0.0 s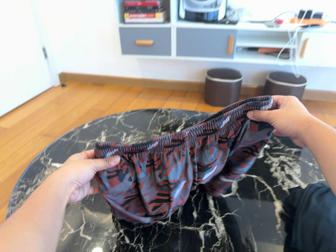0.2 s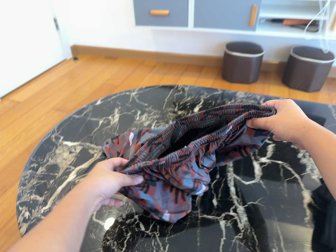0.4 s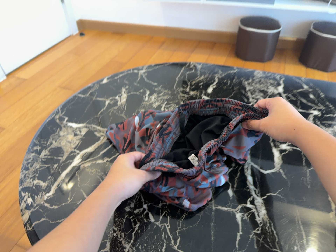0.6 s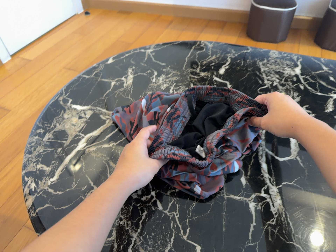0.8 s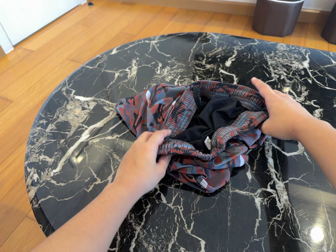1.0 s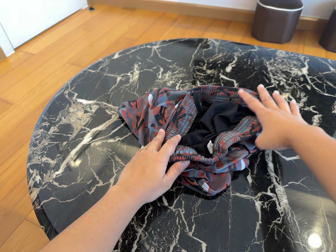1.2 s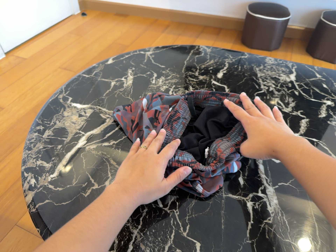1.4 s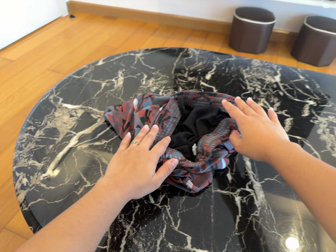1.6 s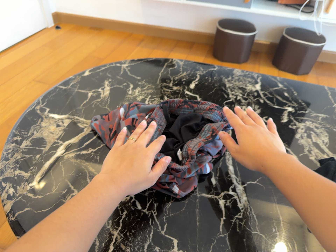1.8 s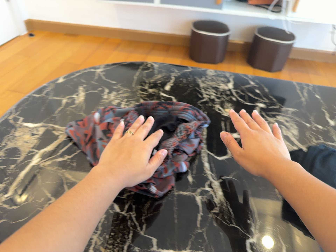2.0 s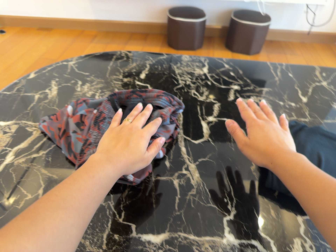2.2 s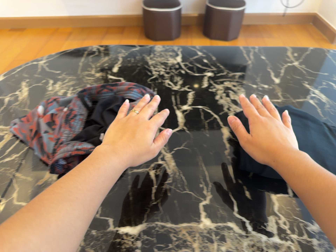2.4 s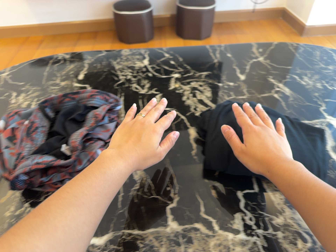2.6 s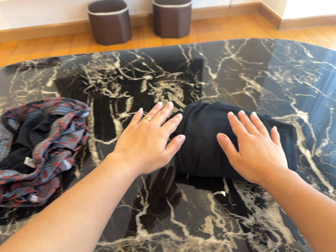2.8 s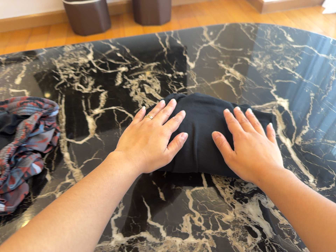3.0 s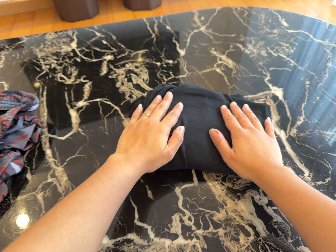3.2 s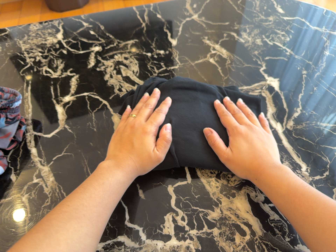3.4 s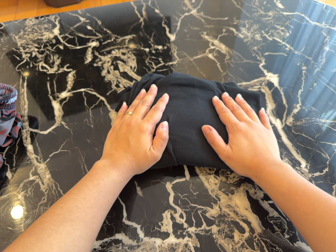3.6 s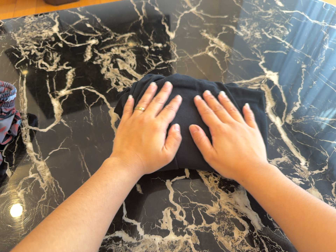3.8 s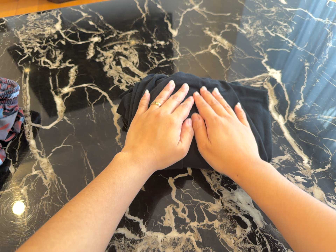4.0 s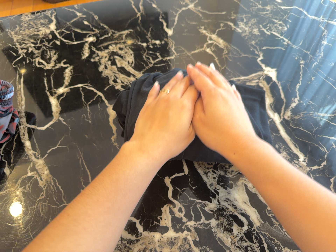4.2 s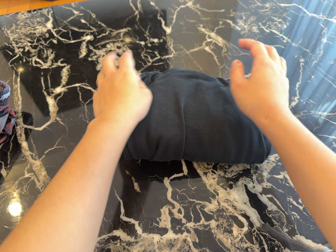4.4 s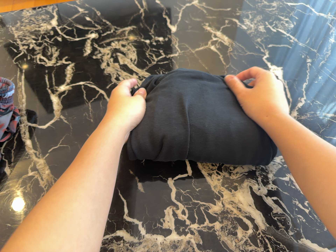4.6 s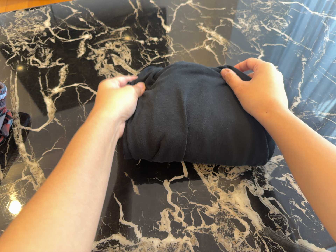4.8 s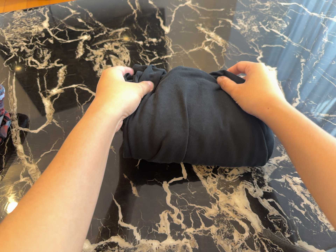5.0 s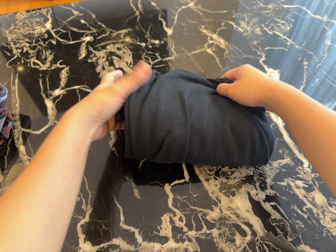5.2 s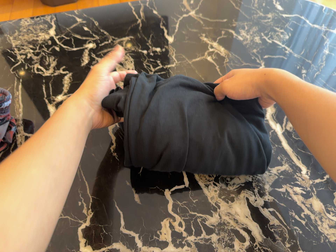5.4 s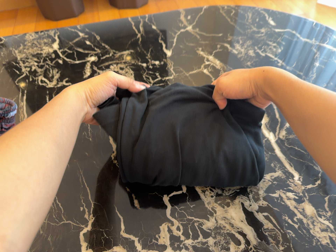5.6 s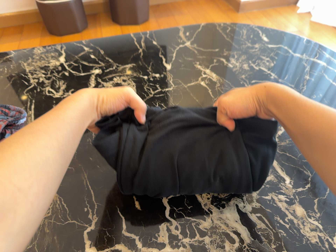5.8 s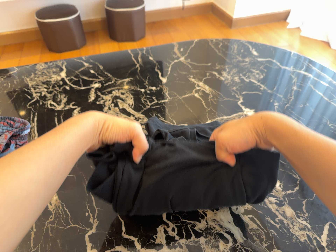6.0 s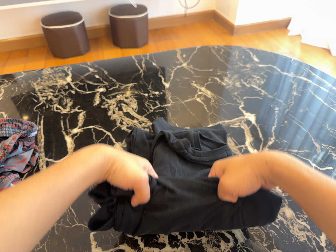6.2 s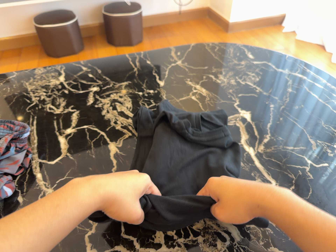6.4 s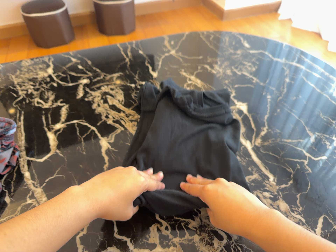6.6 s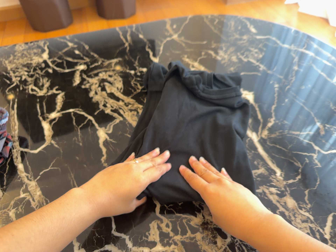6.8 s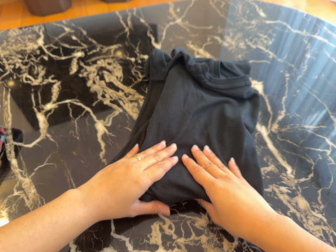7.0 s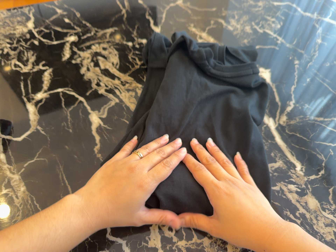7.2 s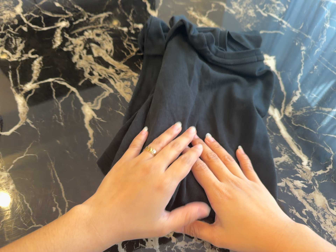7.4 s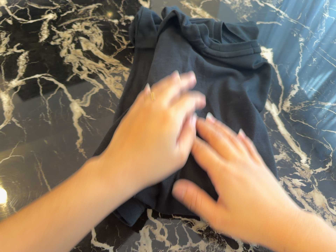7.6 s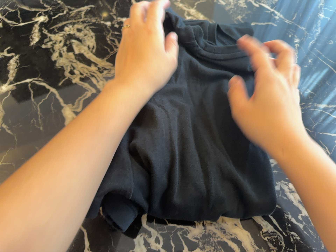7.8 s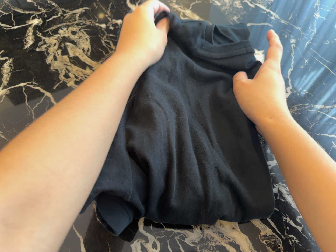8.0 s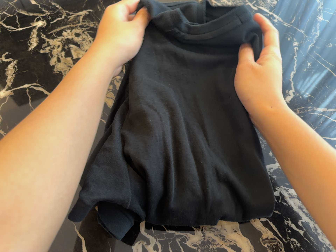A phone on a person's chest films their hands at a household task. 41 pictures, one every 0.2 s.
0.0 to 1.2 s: The camera travels forward, about 14 cm, so what stands in front looms larger. Its aim tips toward the bottom of its view by about 15 degrees, and the scene shifts upward.
1.2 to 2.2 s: The camera pans to its right by about 15 degrees. It travels to its right, about 9 cm, so close, fixed things drift to the left. It rolls about its line of sight by about 15 degrees, and the scene rotates counterclockwise.
2.2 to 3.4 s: The camera swings to its right by about 10 degrees, and the scene slides to the left. It travels to its right and forward, about 16 cm, so close, fixed things drift to the left. Its aim tips toward the bottom of its view by about 10 degrees. It rolls about its line of sight by about 15 degrees, and the scene rotates counterclockwise.
3.4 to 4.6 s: The camera shifts only a little, or ends up much as it began.
4.6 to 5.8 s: The camera travels backward, about 9 cm, so what stands in front gets smaller. Its aim tips toward the top of its view by about 10 degrees, and the scene shifts downward.
5.8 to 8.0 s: The camera travels forward and toward the top of its view, about 16 cm, so what stands in front looms larger. Its aim tips toward the bottom of its view by about 15 degrees, and the scene shifts upward.
The film runs backward here.
